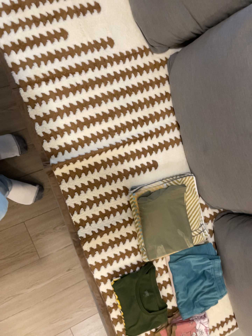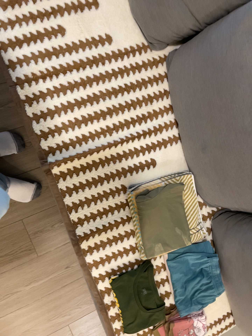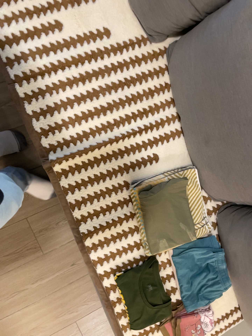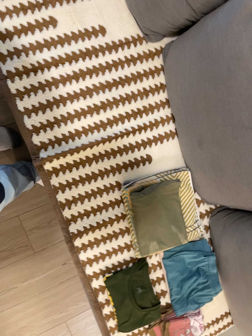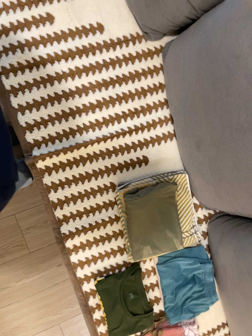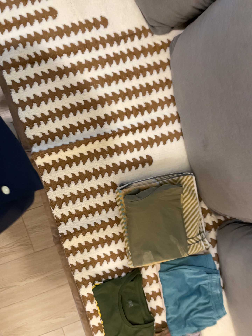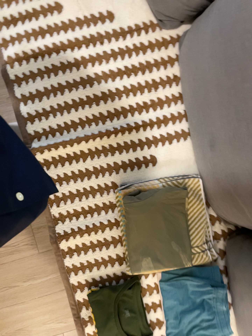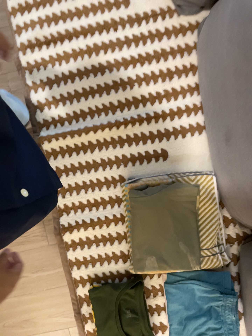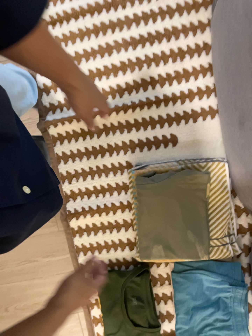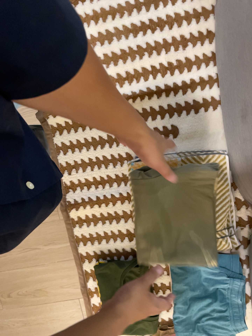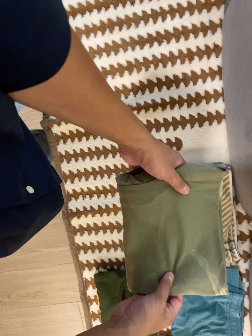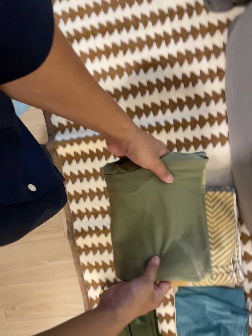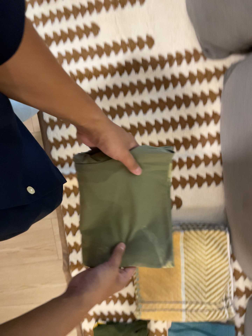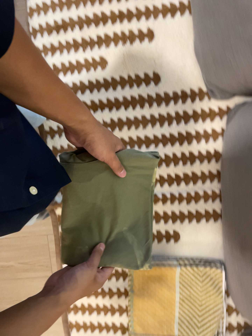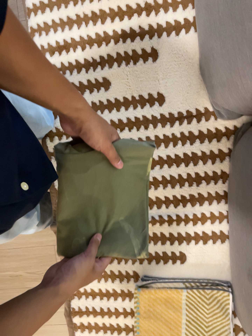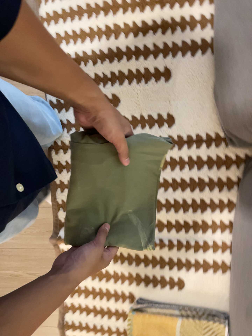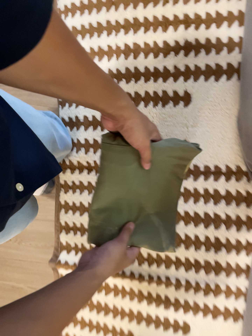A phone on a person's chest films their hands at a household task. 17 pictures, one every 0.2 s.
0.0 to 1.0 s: The camera travels to its right and forward, about 16 cm.
1.0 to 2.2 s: The camera pans to its left by about 15 degrees. It travels to its right and forward, about 16 cm.
2.2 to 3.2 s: The camera travels toward the top of its view, about 36 cm, so close, fixed things drift downward. It rolls about its line of sight by about 15 degrees, and the scene rotates clockwise.
The film runs backward here.
